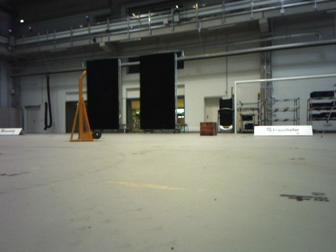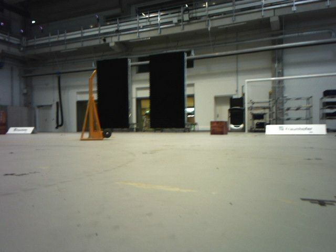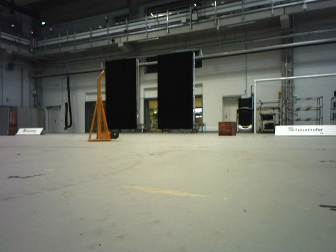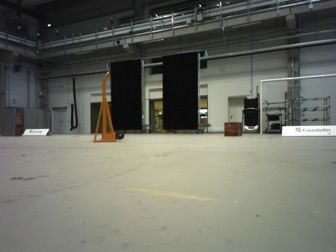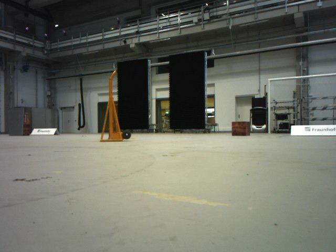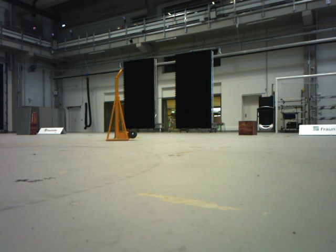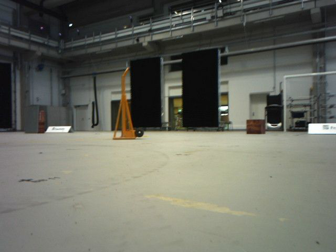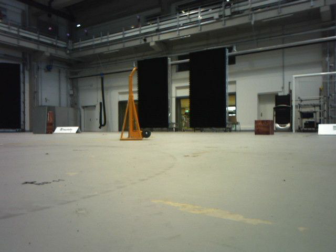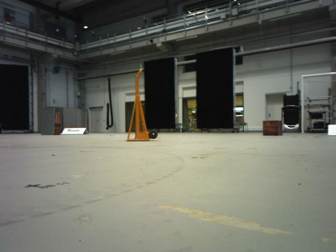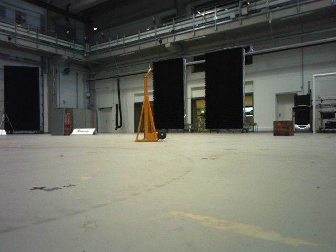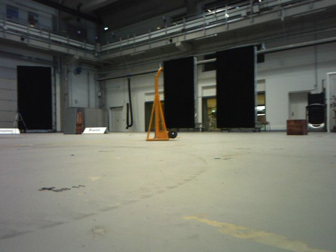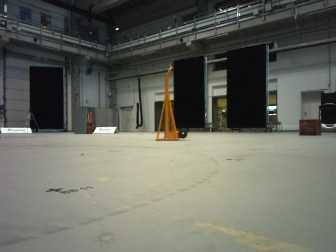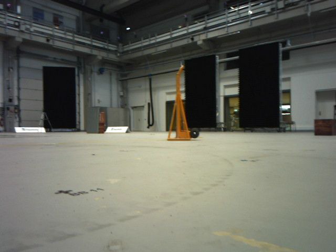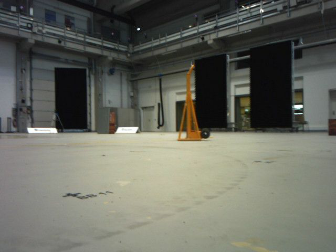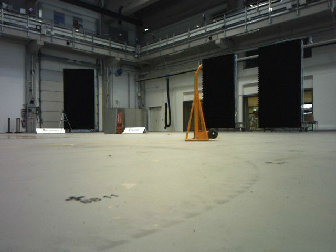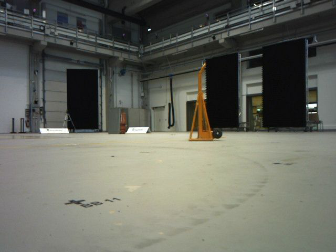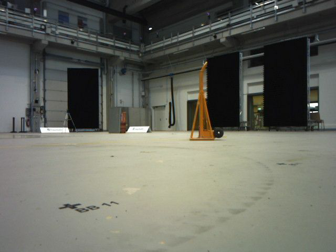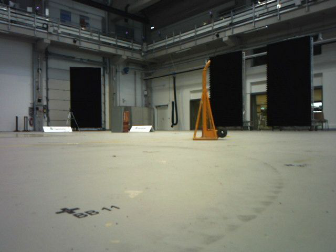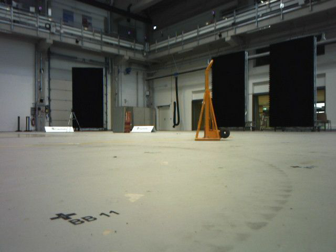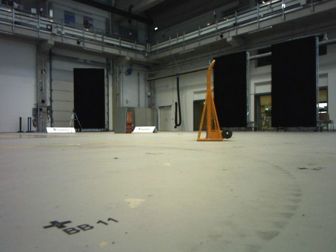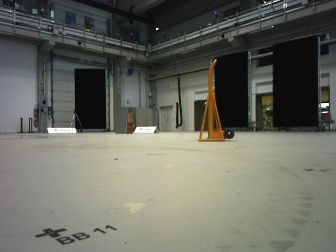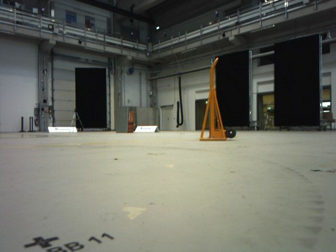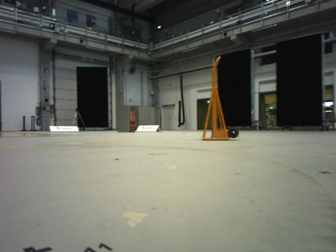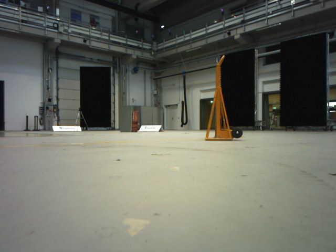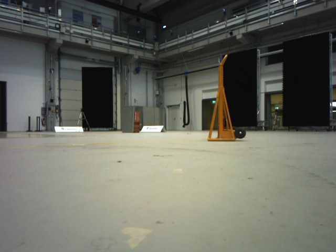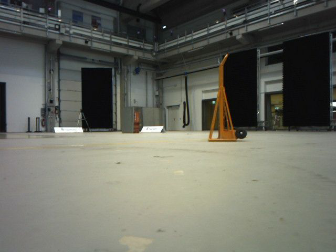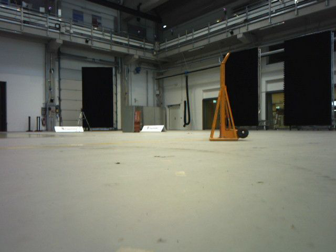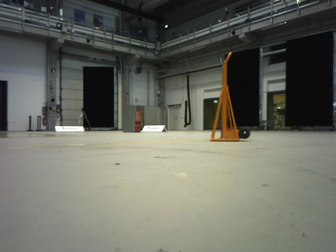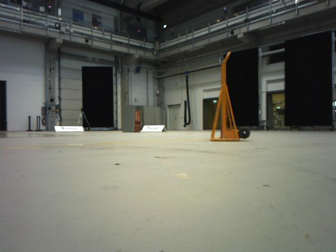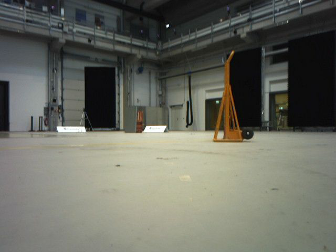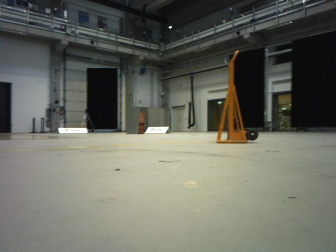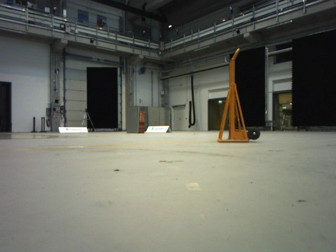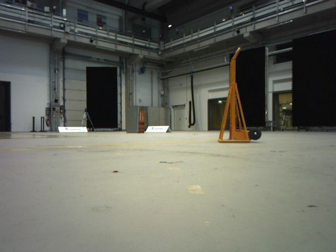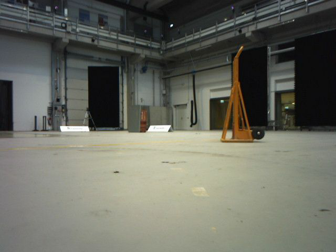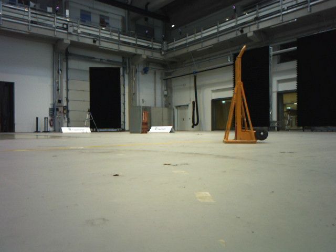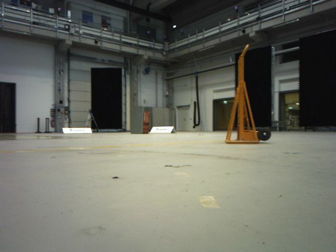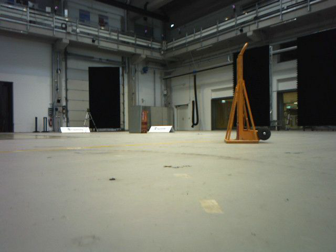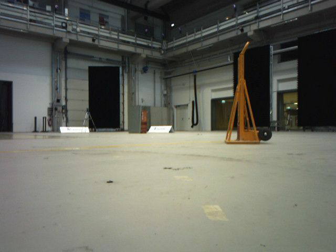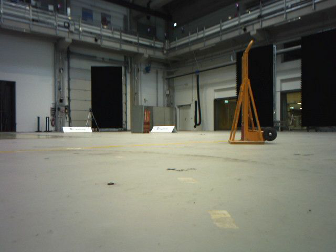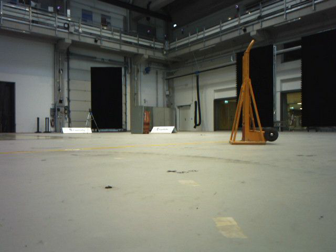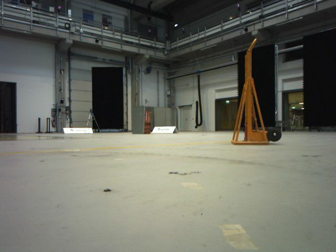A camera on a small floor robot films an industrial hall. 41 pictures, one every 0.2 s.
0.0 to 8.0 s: The camera swings to its left by about 25 degrees, and the scene slides to the right. It travels forward, about 1.6 m, so what stands in front looms larger.
The film runs forward here.
